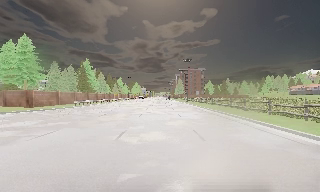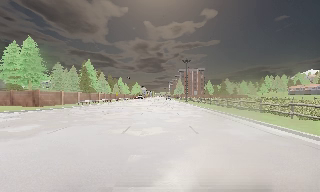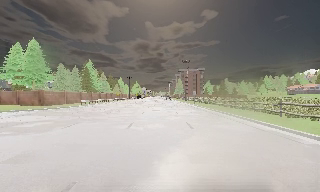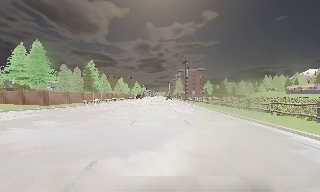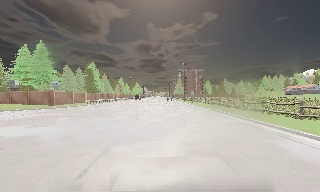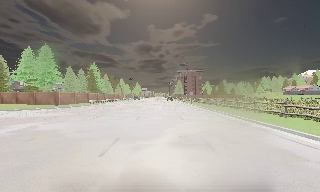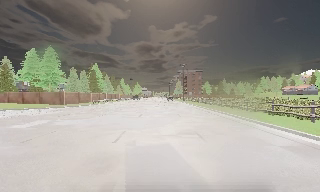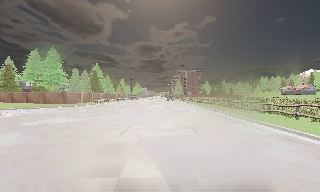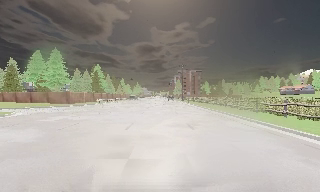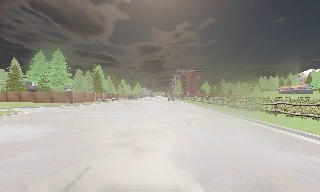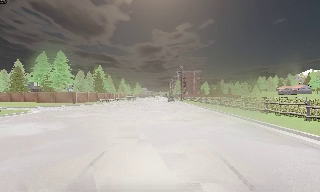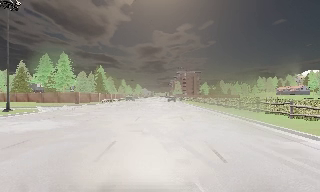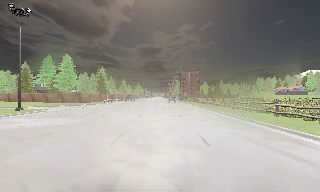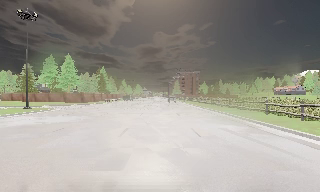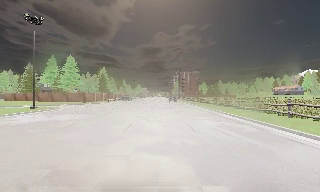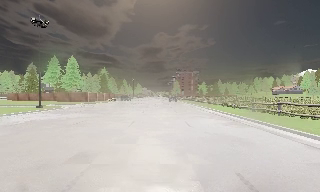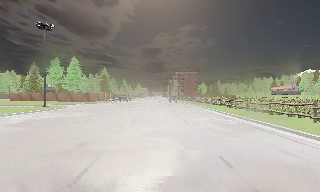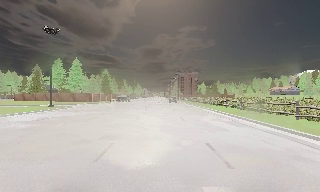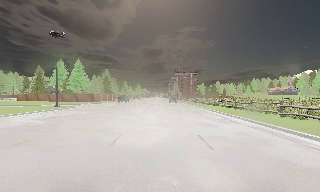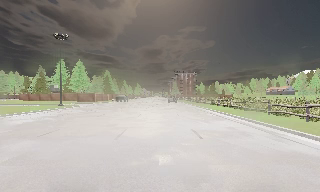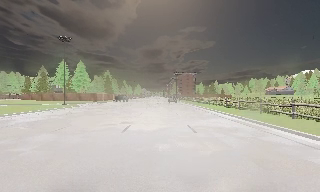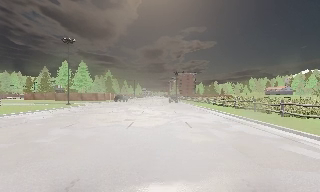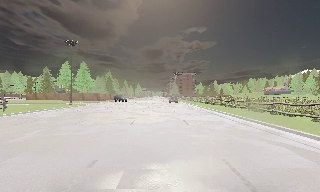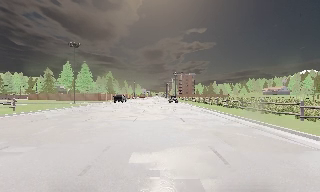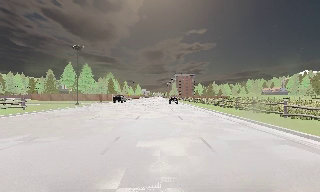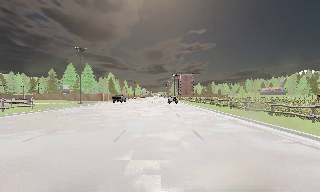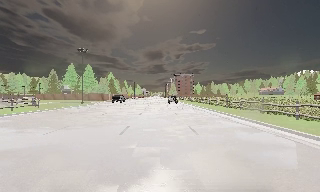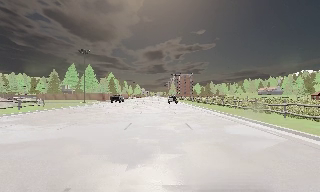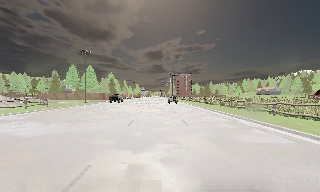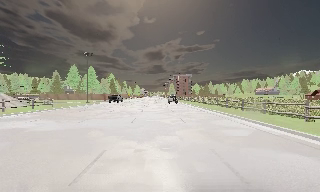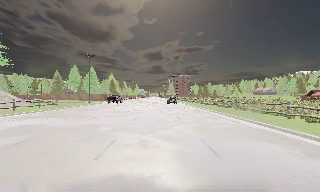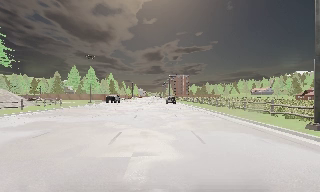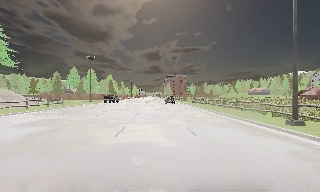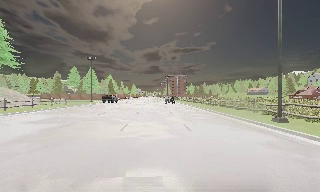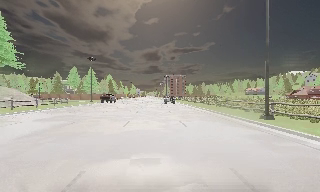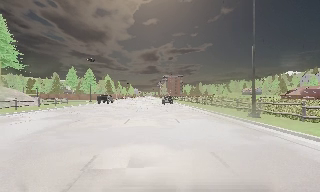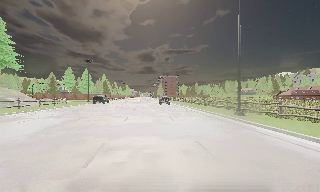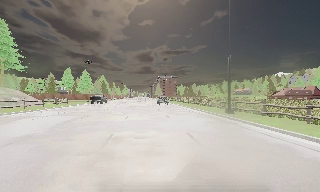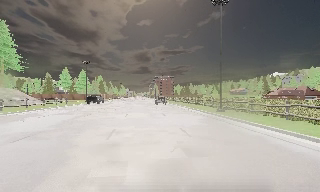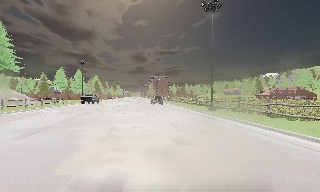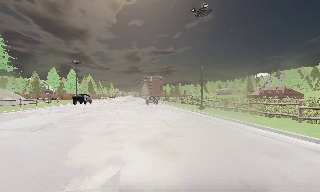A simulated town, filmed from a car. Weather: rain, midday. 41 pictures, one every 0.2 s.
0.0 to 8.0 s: The camera pans to its right, which is clockwise from overhead, by about 10 degrees. It travels backward, about 45 m, so what stands in front gets smaller.
The film runs backward here.
